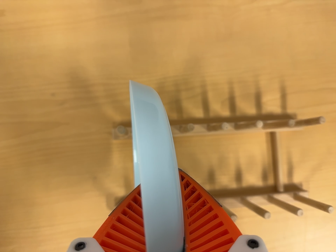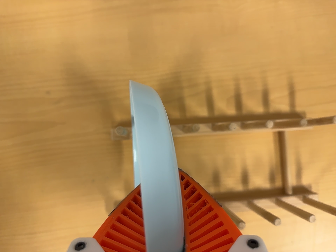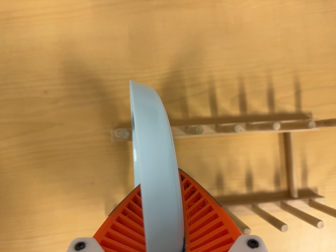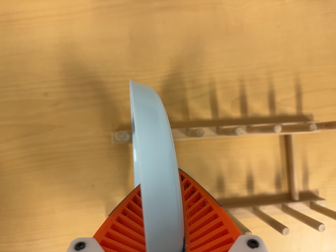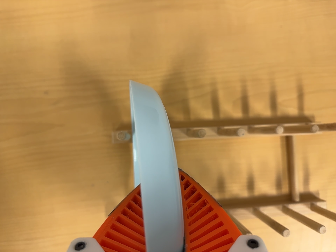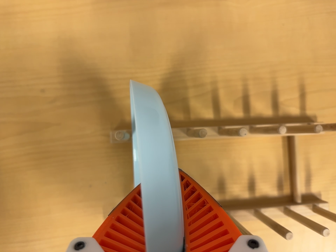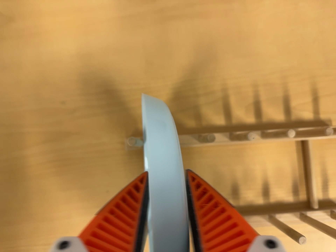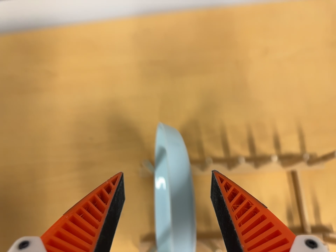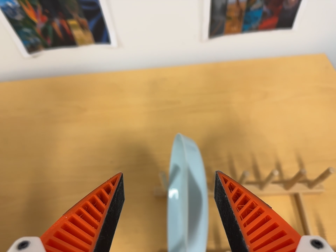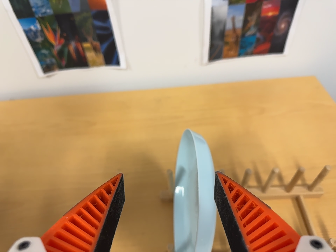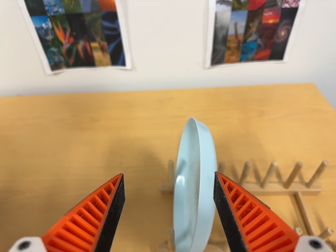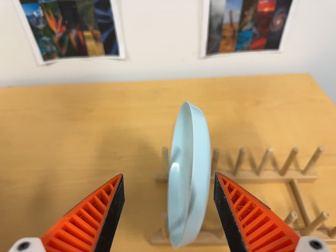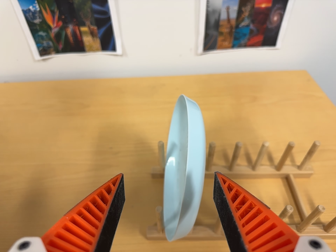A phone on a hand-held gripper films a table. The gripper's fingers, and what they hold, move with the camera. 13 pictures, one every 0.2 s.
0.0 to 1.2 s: The camera shifts only a little, or ends up much as it began.
1.2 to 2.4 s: The camera travels toward the bottom of its view and backward, about 26 cm. Its aim tips toward the top of its view by about 40 degrees.
The film runs forward here.
